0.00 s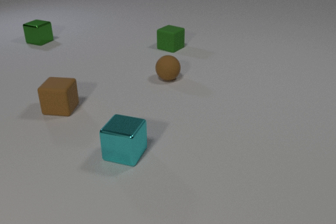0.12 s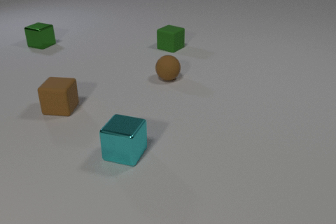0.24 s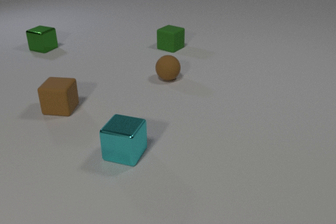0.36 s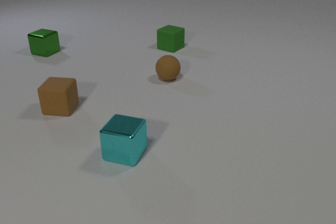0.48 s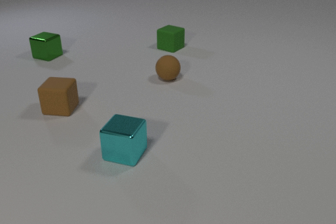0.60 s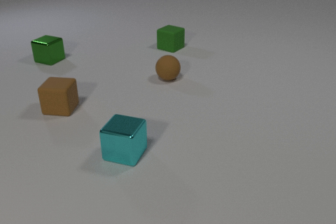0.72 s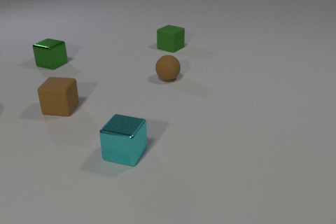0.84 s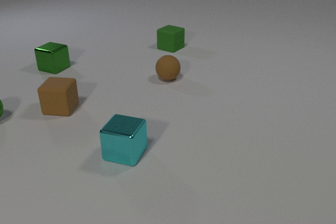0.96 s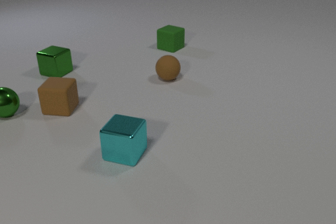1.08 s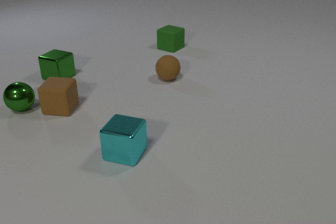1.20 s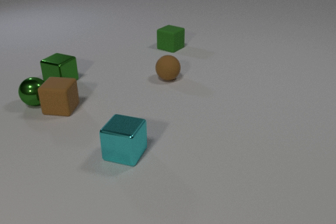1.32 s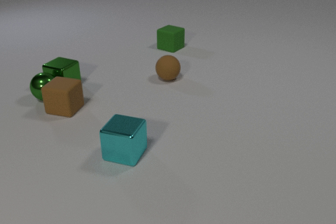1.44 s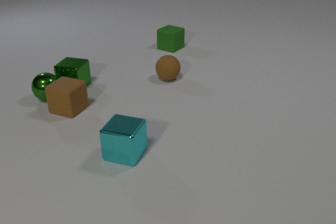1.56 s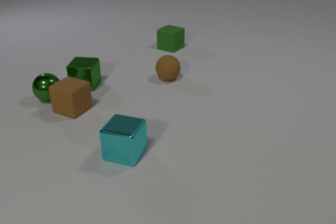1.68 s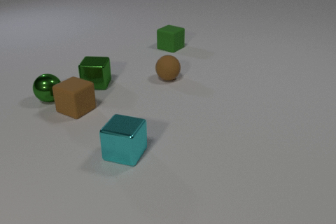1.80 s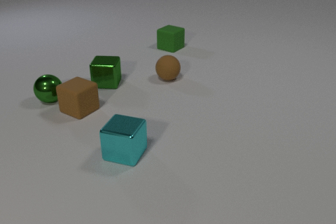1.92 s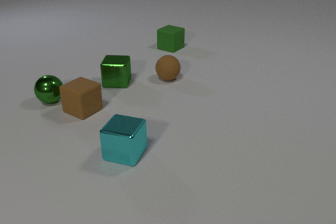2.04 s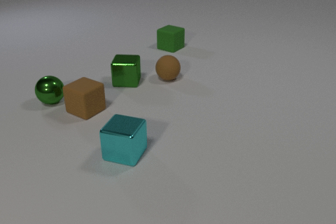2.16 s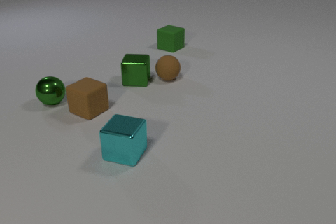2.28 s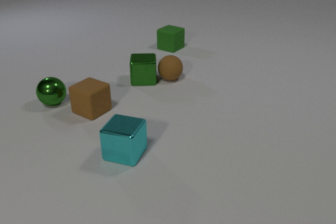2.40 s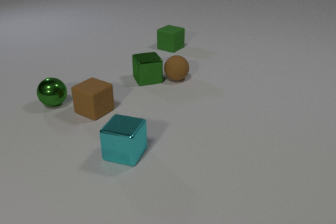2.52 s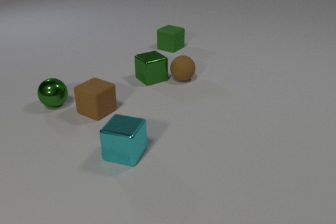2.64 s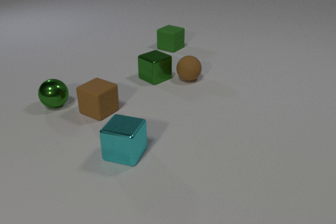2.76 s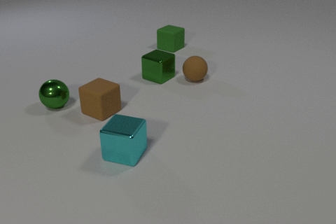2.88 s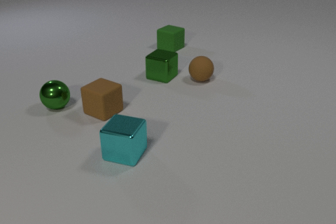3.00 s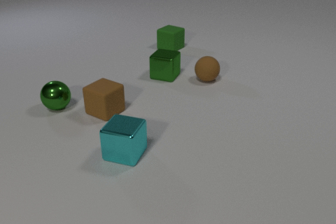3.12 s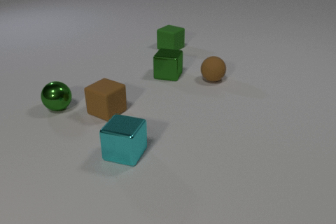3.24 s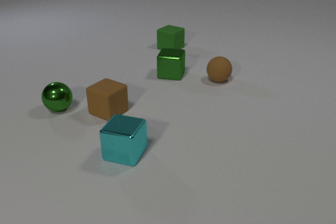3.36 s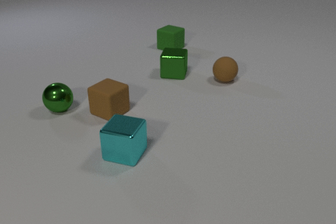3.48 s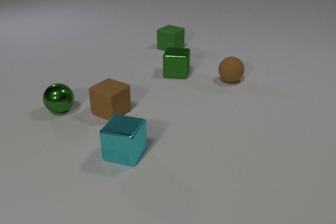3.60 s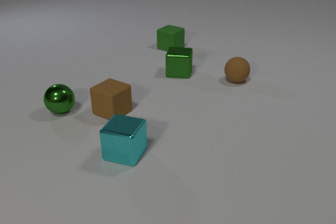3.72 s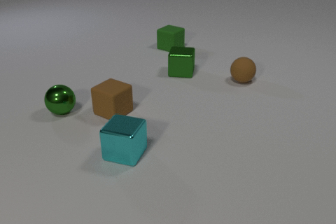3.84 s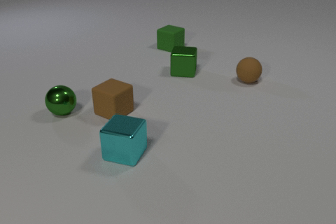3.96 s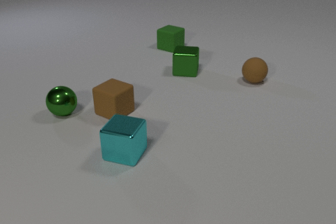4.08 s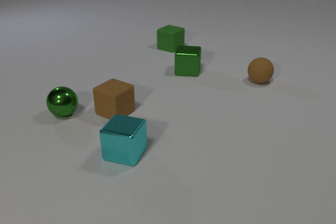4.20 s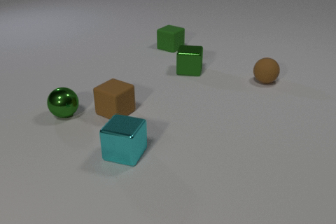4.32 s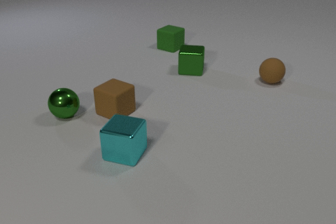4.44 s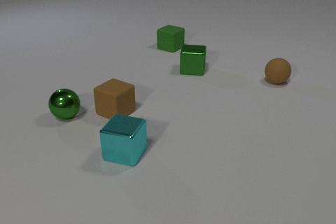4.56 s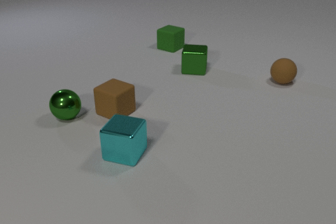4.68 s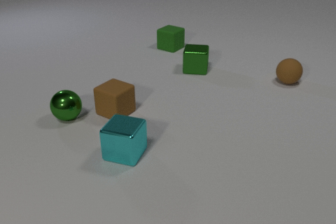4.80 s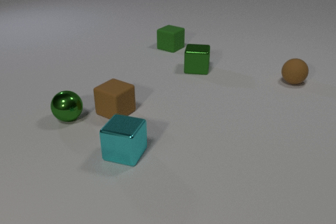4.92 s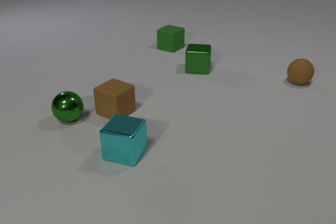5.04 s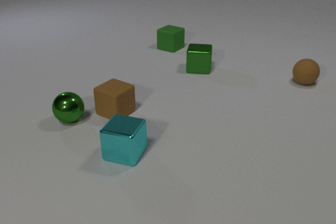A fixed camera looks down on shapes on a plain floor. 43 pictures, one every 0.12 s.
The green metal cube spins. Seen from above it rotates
counterclockwise.
The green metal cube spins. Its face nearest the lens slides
to the right.
0.00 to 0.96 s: The green metal cube slides toward the camera. The green metal sphere comes in at the left edge, rolls to the right.
0.96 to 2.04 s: The green metal cube slides to the right and toward the camera, spins counterclockwise seen from above by about 15 degrees, its near face sliding to the right. The green metal sphere rolls to the right. The brown rubber cube slides to the right, spins so that its near face slides to the left, clockwise seen from above. The green metal sphere and the brown rubber cube collide. The green metal cube and the green metal sphere collide.
2.04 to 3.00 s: The green metal cube slides to the right, spins so that its near face slides to the right, counterclockwise seen from above. The green metal sphere rolls toward the camera. The brown rubber sphere rolls to the right. The brown rubber cube slides to the right. The green metal cube and the brown rubber sphere collide.
3.00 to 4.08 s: The green metal cube slides to the right and away from the camera. The green metal sphere rolls toward the camera. The brown rubber sphere rolls to the right. The brown rubber cube slides to the right.
4.08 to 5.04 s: The green metal cube slides to the right and away from the camera. The green metal sphere rolls toward the camera. The brown rubber sphere rolls to the right.
How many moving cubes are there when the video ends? 1.
What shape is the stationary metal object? cube.
How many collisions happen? 3.
